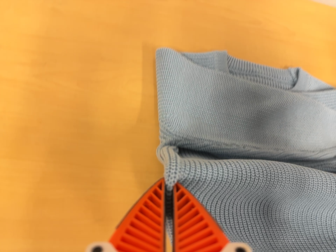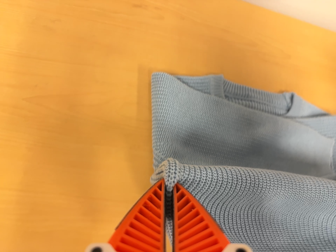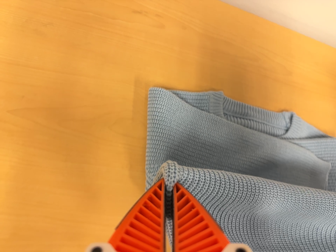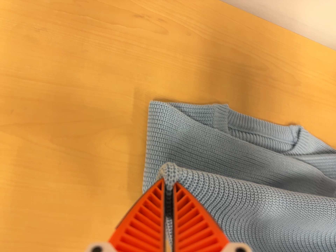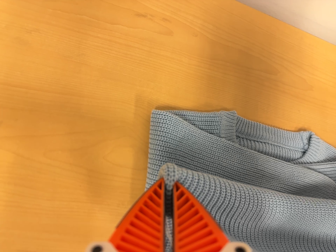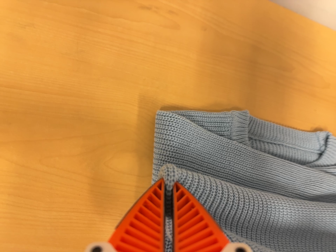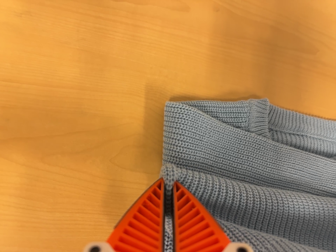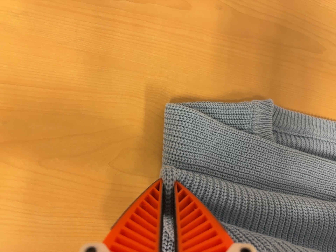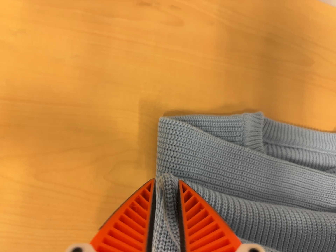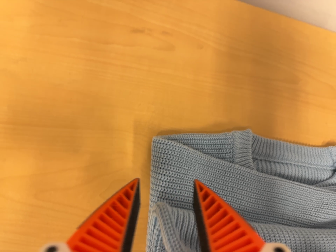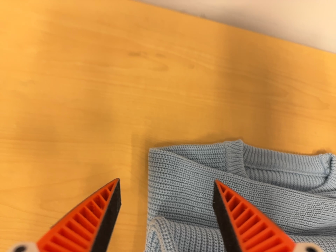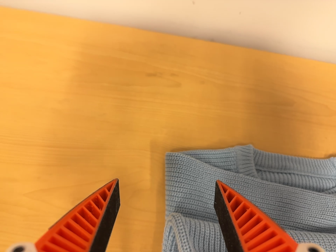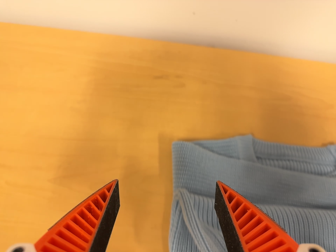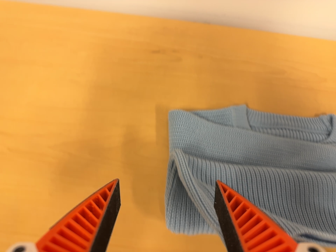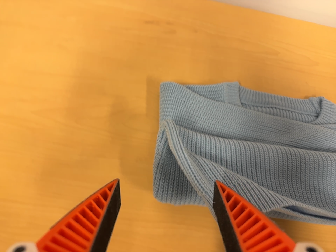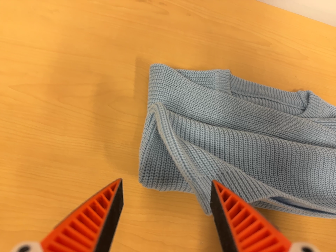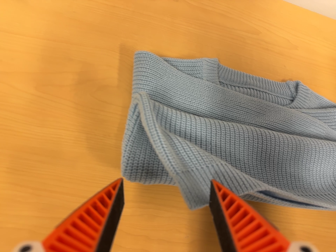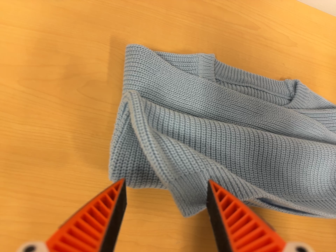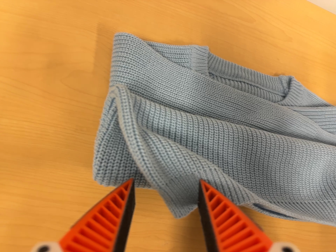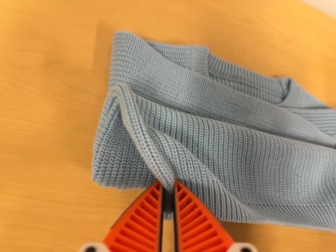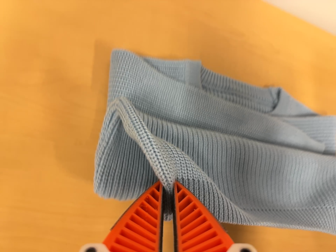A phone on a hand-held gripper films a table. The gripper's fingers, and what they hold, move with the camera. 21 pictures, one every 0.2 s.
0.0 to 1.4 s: The camera travels toward the top of its view and forward, about 20 cm. Its aim tips toward the bottom of its view by about 10 degrees.
1.4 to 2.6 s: The camera travels backward, toward the bottom of its view and to its right, about 16 cm, so what stands in front gets smaller. Its aim tips toward the top of its view by about 20 degrees.
2.6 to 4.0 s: The camera swings to its right by about 15 degrees, and the scene slides to the left. It travels forward, about 5 cm, so what stands in front looms larger. Its aim tips toward the bottom of its view by about 10 degrees, and the scene shifts upward.
The film runs forward here.
